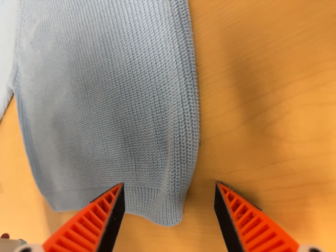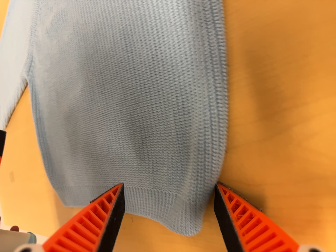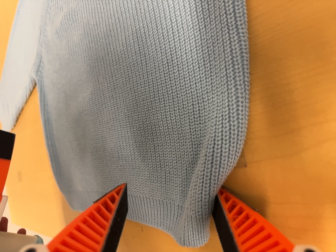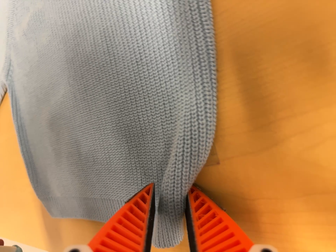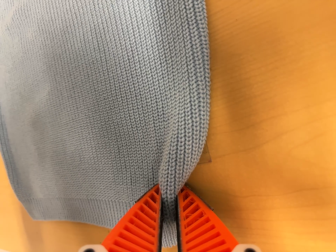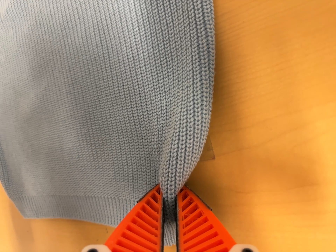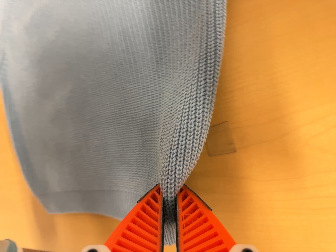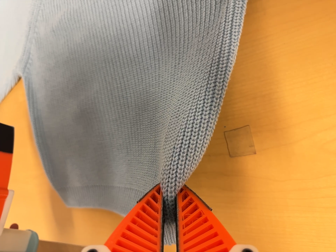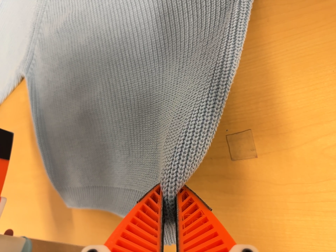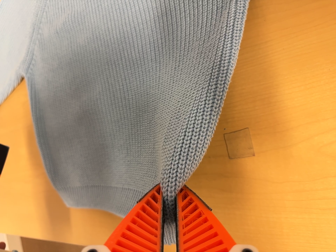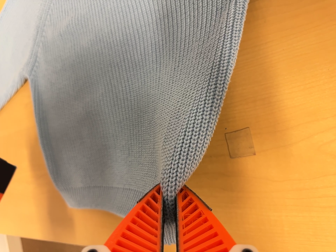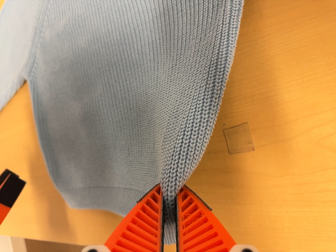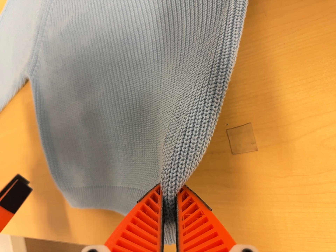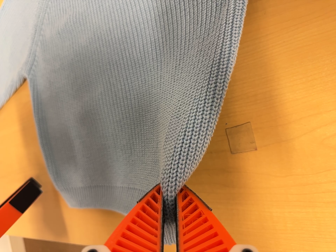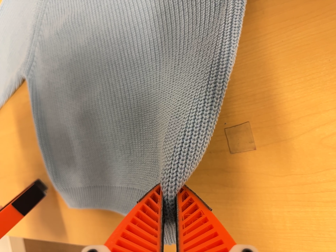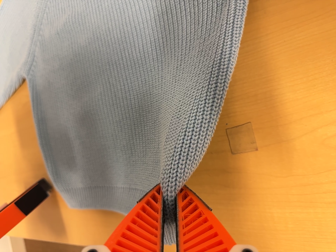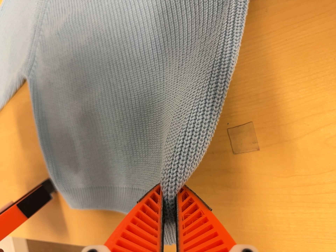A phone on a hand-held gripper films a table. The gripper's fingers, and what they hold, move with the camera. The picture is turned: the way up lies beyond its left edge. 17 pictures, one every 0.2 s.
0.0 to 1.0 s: The camera shifts only a little, or ends up much as it began.
1.0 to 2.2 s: The camera travels backward and to its left, about 7 cm, so what stands in front gets smaller.
2.2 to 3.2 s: The camera keeps its place and its aim.
The film runs forward here.
